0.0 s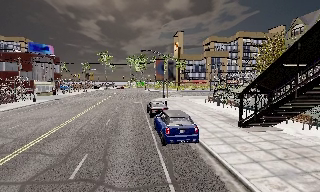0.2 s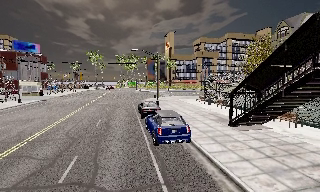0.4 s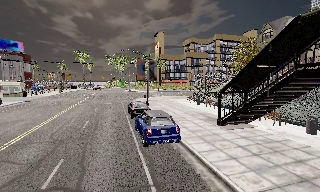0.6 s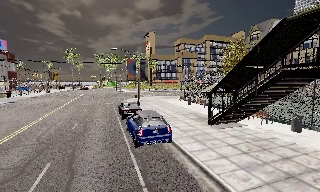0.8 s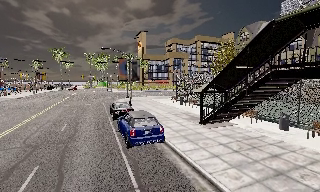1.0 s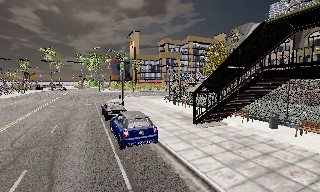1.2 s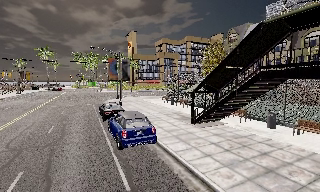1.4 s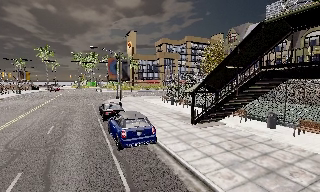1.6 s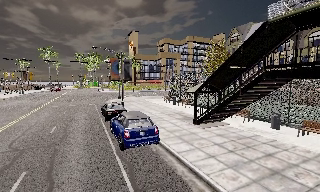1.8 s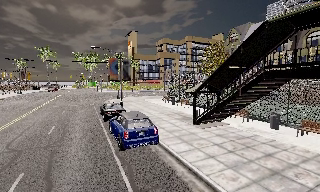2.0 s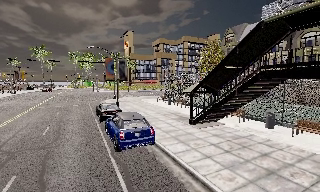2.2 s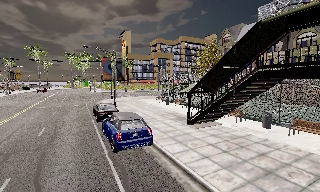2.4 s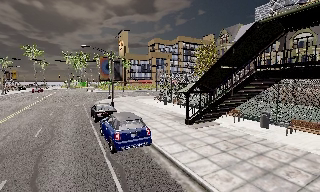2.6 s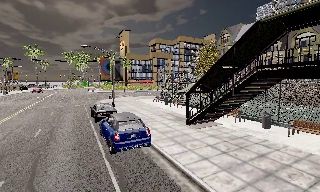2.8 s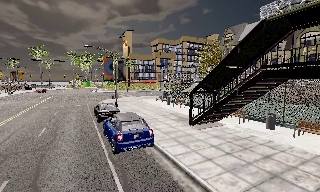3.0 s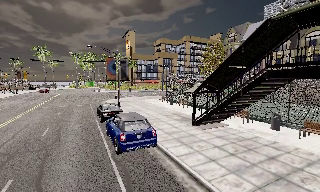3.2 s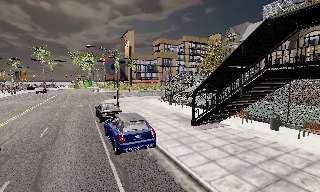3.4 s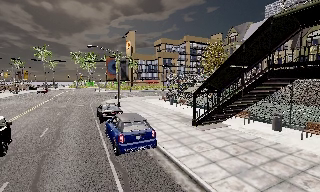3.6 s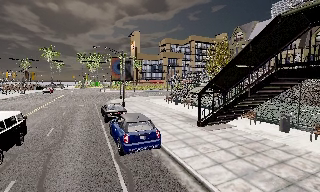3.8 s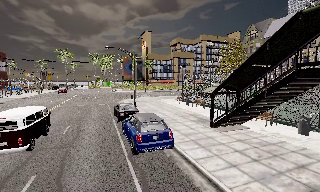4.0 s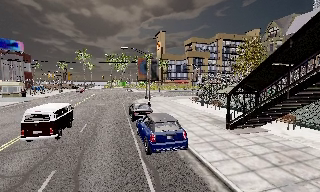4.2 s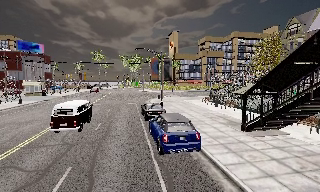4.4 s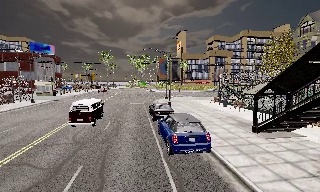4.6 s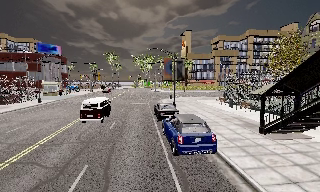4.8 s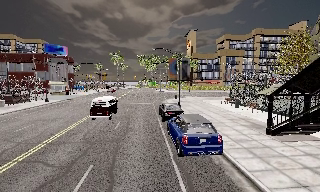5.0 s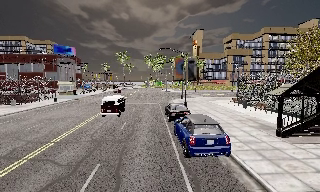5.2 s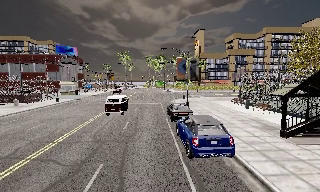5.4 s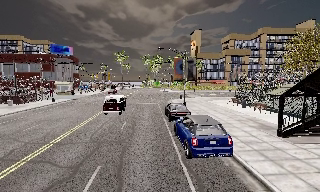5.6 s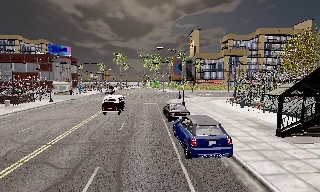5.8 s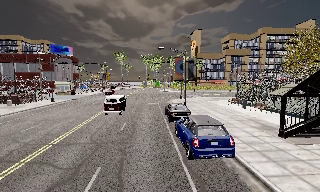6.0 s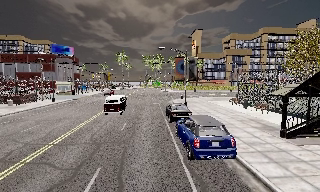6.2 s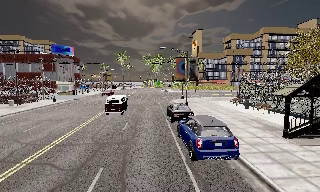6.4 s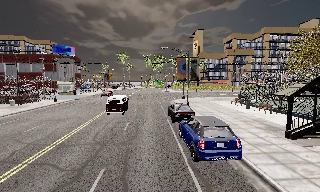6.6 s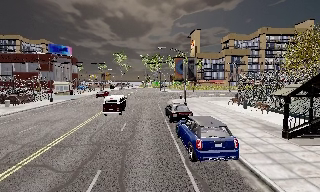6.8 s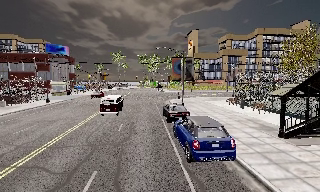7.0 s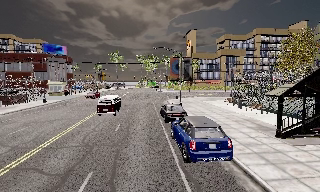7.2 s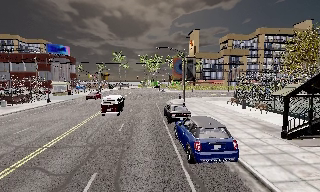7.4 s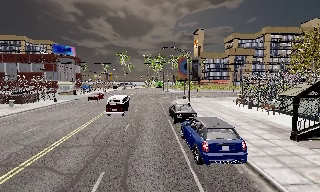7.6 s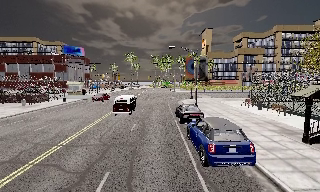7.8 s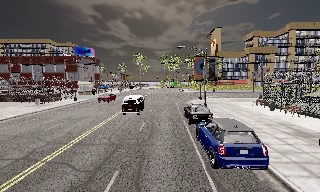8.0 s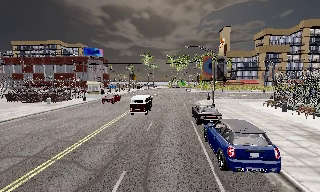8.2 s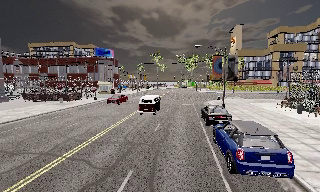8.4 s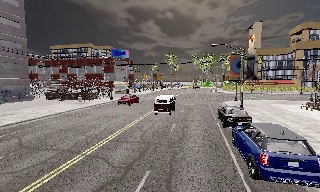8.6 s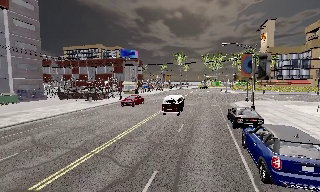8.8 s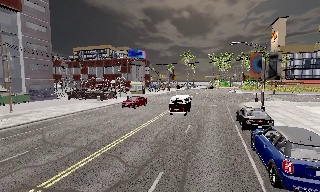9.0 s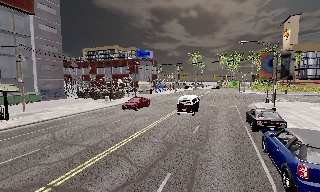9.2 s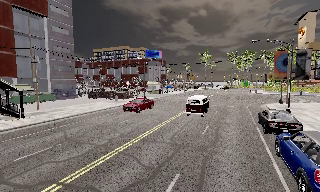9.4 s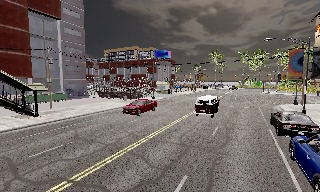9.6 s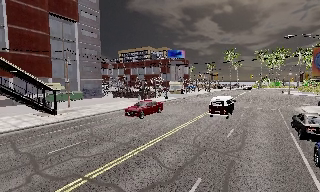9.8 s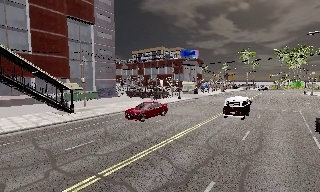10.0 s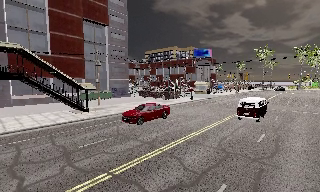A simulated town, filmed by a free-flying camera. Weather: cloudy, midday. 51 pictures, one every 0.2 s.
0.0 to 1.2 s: The camera pans to its right, which is clockwise from overhead, by about 15 degrees.
1.2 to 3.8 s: The camera travels forward, about 0.5 m, so what stands in front looms larger.
3.8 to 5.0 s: The camera pans to its left, which is counterclockwise from overhead, by about 20 degrees.
5.0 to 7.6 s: The camera travels forward, about 1 m, so what stands in front looms larger.
7.6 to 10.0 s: The scene slides to the right, as the camera pans about 45 degrees to its left. It travels forward, about 0.5 m.
The film runs forward here.
